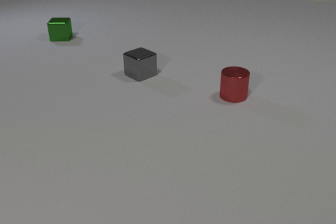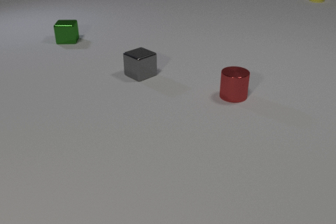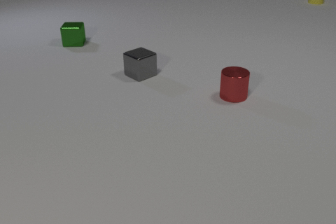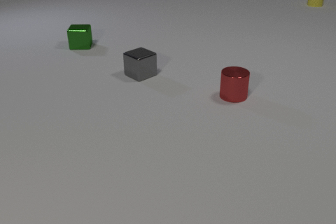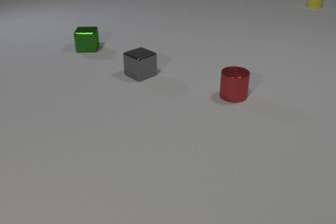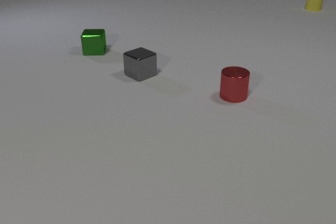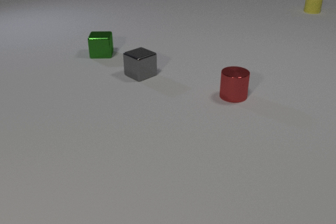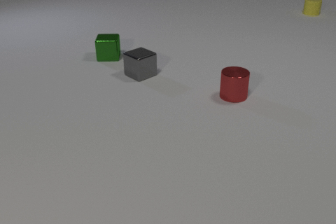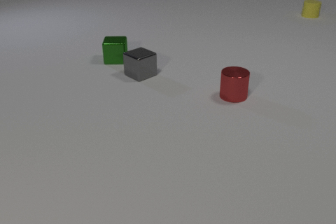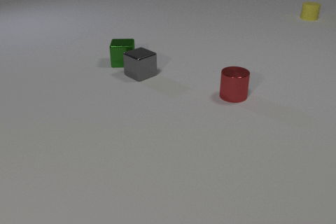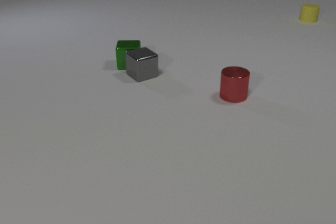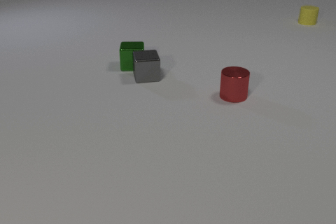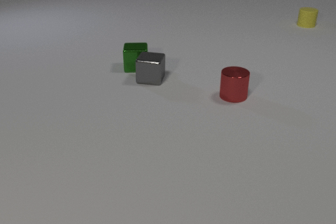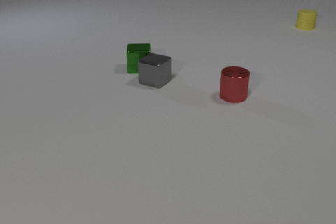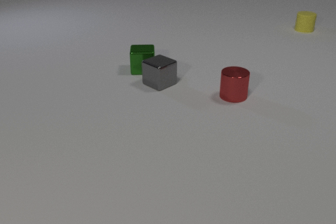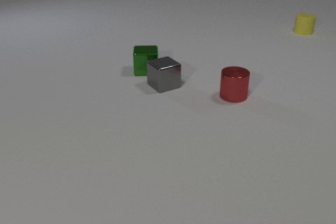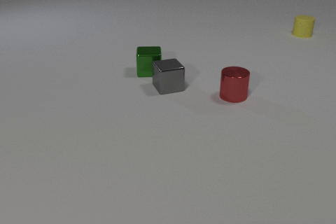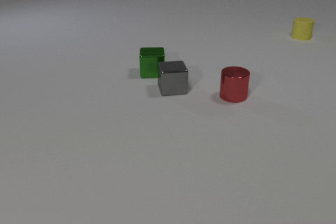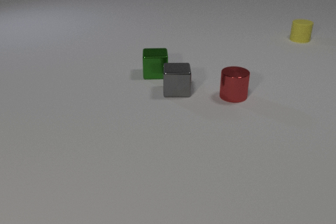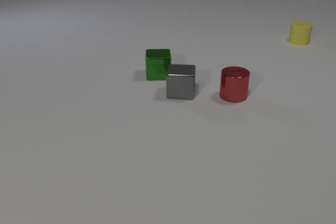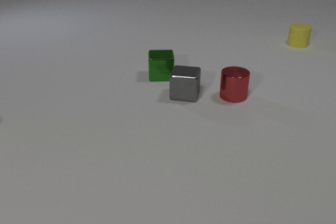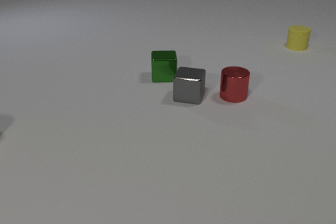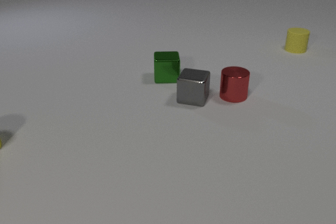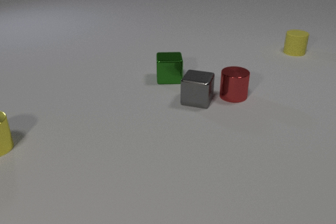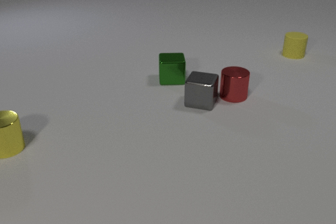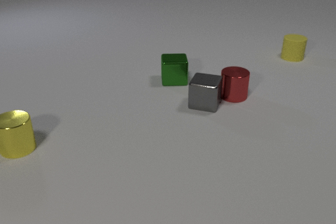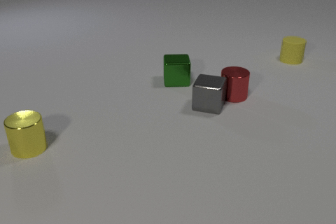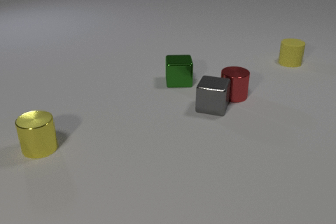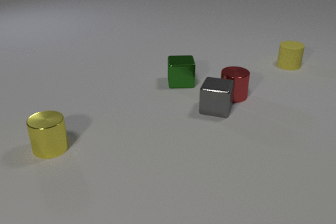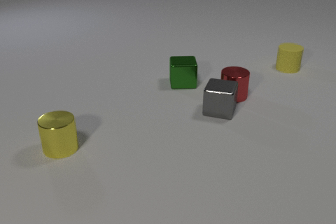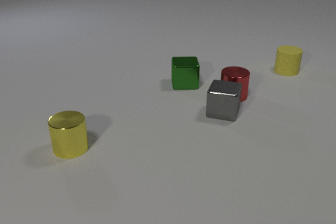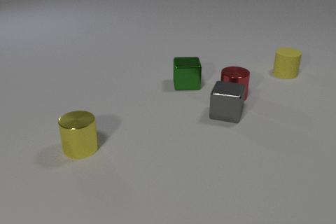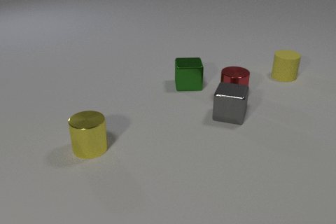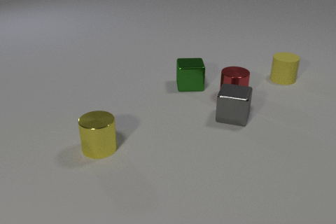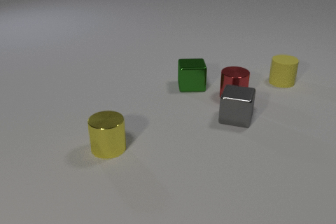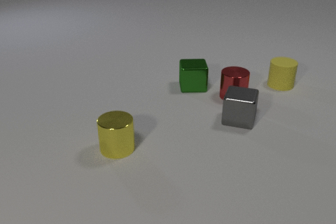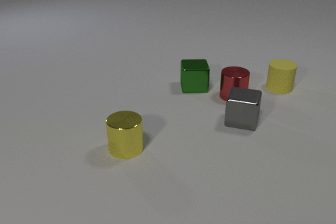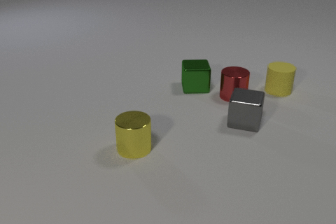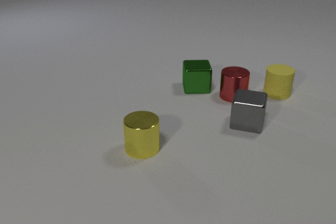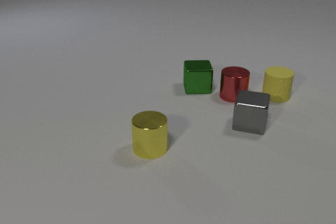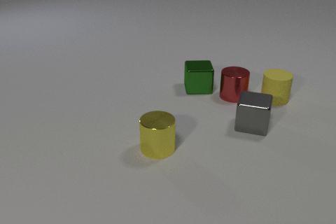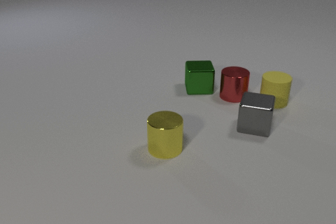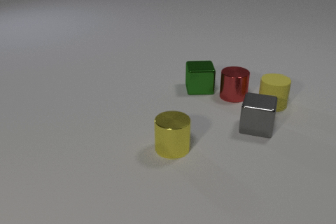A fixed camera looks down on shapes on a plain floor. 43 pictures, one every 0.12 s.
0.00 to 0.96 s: The green metal cube slides toward the camera and to the right. The yellow rubber cylinder slides toward the camera.
0.96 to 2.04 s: The green metal cube slides toward the camera and to the right. The gray metal cube slides toward the camera and to the right, spins so that its near face slides to the left, clockwise seen from above. The yellow rubber cylinder slides toward the camera. The green metal cube and the gray metal cube collide.
2.04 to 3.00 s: The green metal cube slides to the right and toward the camera. The gray metal cube slides to the right and toward the camera, spins clockwise seen from above by about 30 degrees, its near face sliding to the left. The yellow rubber cylinder slides toward the camera. The yellow metal cylinder comes in at the left edge, slides to the right and toward the camera.
3.00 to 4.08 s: The green metal cube slides to the right and toward the camera. The gray metal cube slides to the right and toward the camera. The yellow rubber cylinder slides toward the camera. The yellow metal cylinder slides to the right.
4.08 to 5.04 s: The green metal cube slides to the right and toward the camera. The gray metal cube slides to the right and toward the camera. The yellow rubber cylinder slides toward the camera. The yellow metal cylinder slides to the right.
What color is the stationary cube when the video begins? gray.
How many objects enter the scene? 1.
What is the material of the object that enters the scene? metal.
